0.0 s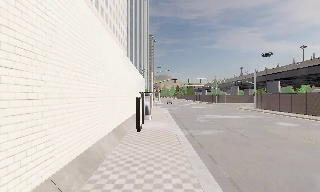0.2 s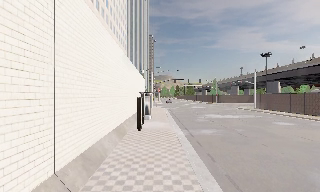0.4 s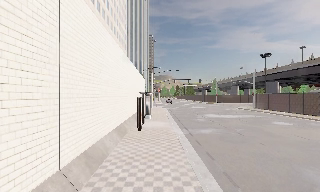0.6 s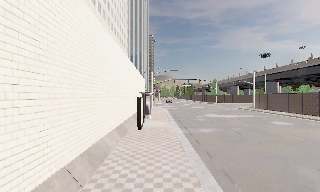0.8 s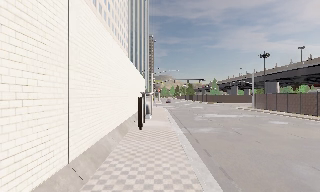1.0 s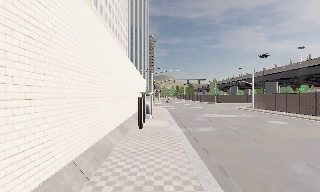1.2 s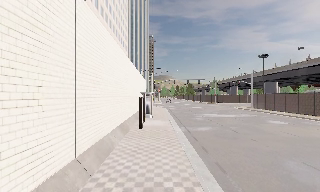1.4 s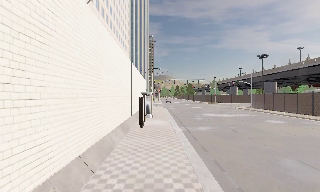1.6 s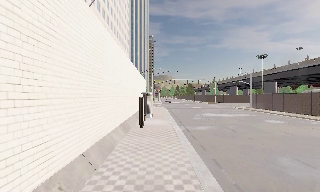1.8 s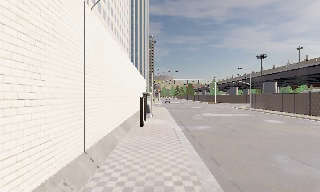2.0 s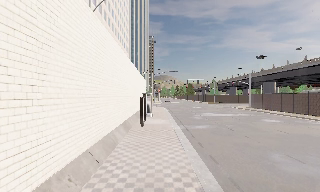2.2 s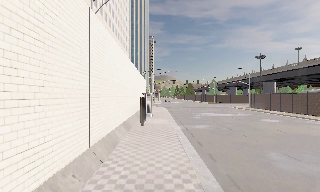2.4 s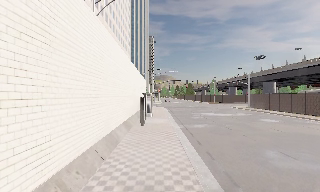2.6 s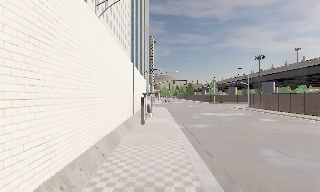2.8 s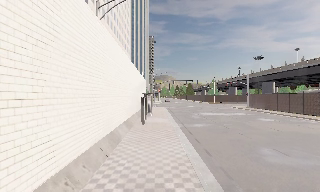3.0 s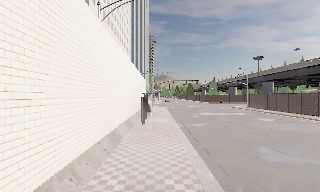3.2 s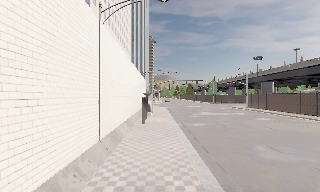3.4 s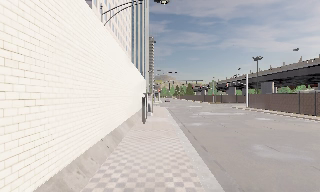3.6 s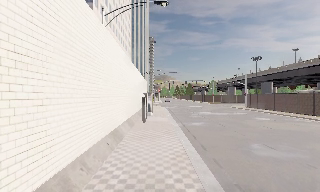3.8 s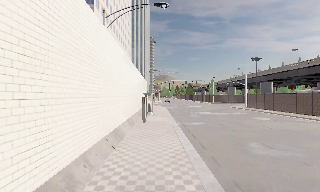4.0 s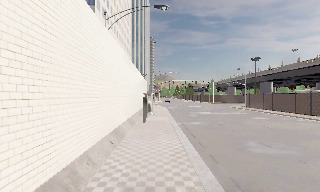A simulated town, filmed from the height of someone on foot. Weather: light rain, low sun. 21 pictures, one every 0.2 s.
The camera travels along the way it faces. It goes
backward.
0.0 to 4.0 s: The camera travels backward, about 4 m, so what stands in front gets smaller.
The film runs backward here.
